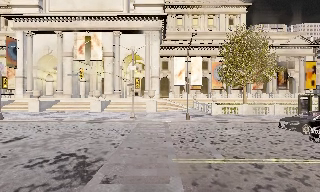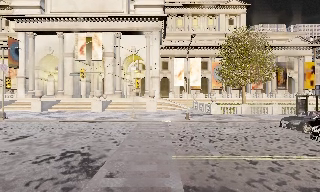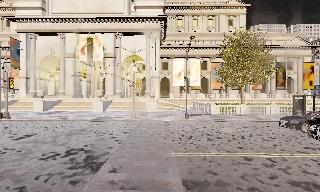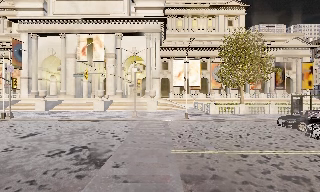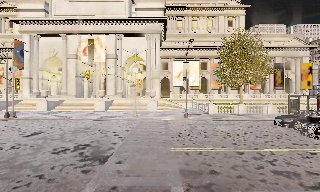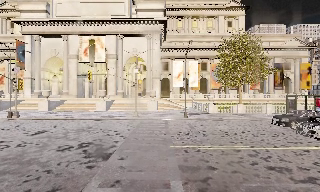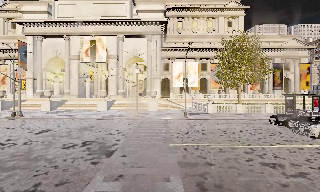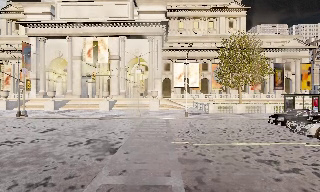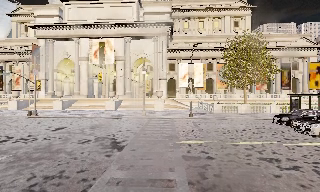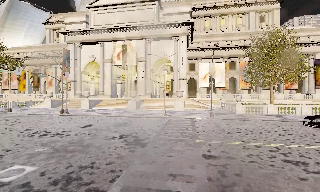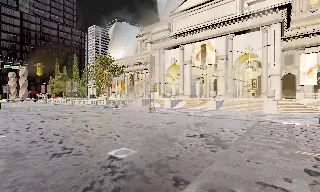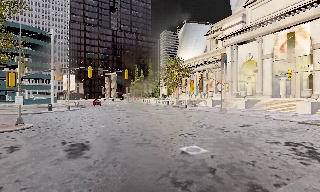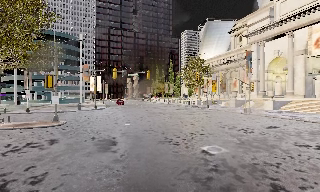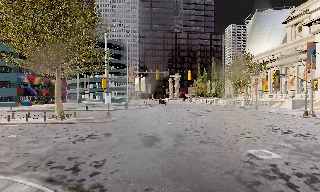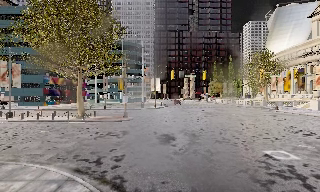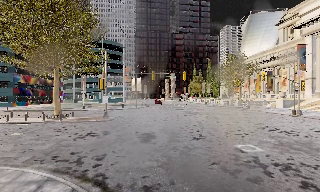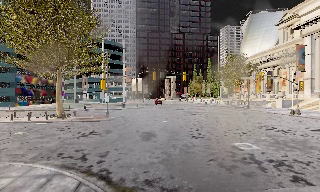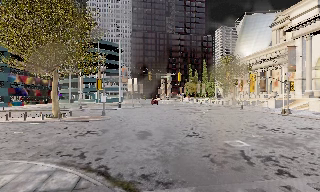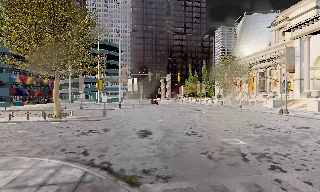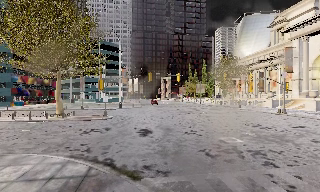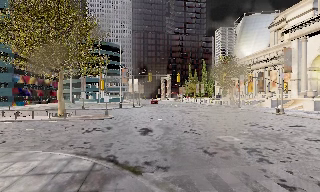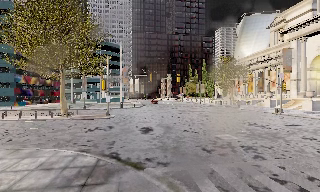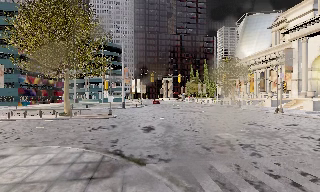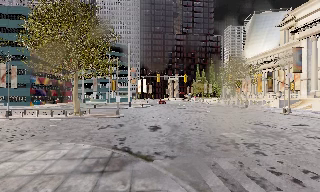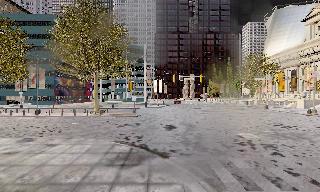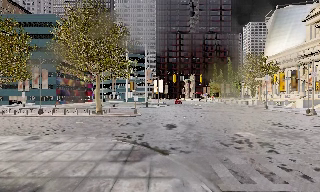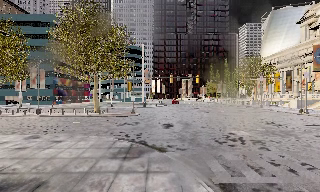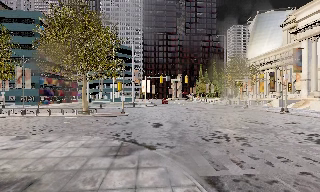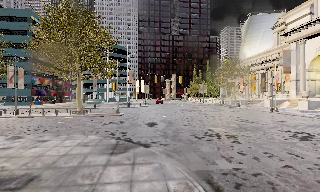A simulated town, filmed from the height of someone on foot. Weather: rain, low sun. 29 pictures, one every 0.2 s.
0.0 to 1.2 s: The camera travels backward, about 2 m, so what stands in front gets smaller.
1.2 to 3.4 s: The camera pans to its left, which is counterclockwise from overhead, by about 80 degrees. It travels backward, about 4 m.
3.4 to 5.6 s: The camera travels backward, about 4 m, so what stands in front gets smaller.
The film runs backward here.
